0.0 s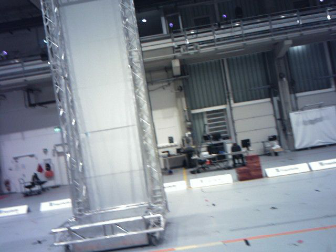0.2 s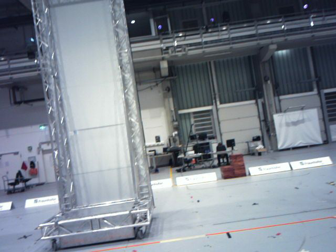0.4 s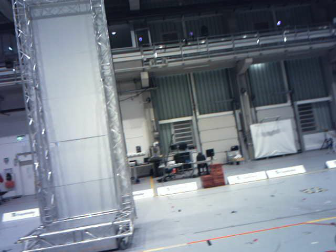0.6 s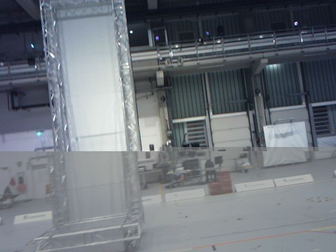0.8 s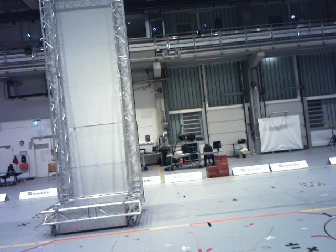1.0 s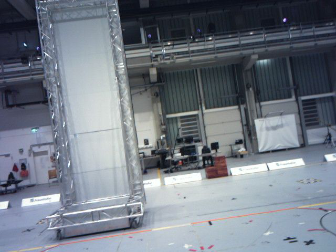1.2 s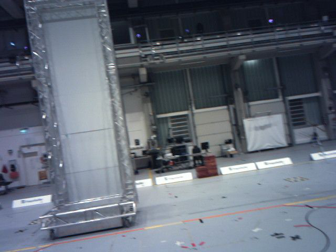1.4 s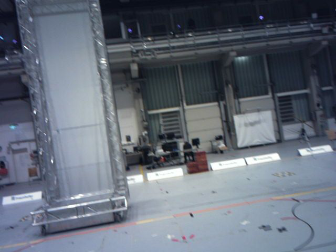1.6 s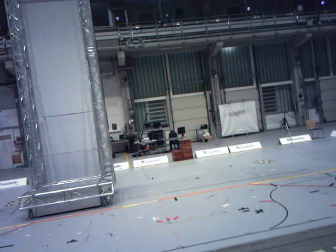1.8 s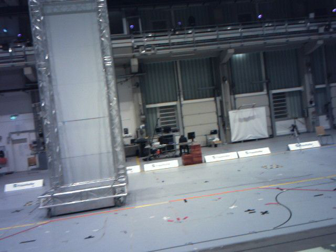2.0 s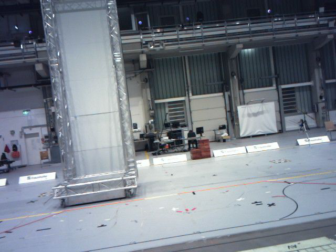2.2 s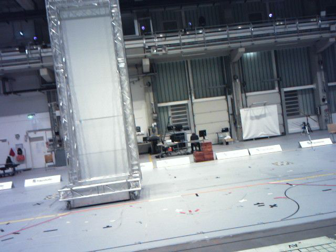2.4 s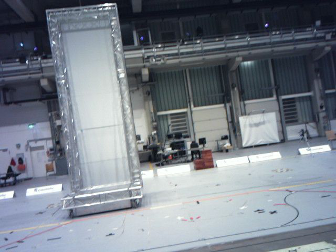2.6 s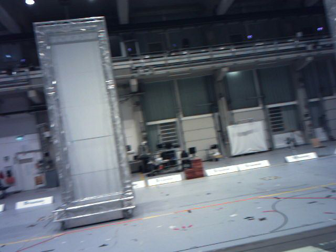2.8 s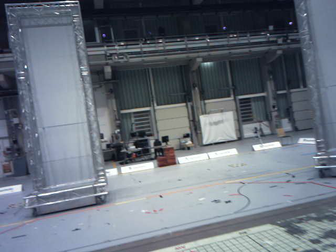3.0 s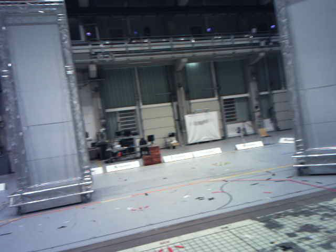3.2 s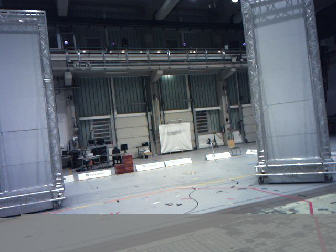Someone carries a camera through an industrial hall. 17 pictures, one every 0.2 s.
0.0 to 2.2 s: The camera travels backward, about 2.2 m, so what stands in front gets smaller.
2.2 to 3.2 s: The camera swings to its right by about 15 degrees, and the scene slides to the left. It travels backward, about 0.9 m, so what stands in front gets smaller. It gains speed.
The film runs backward here.
